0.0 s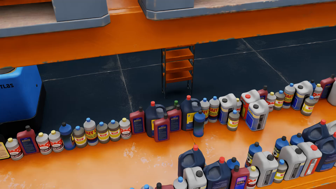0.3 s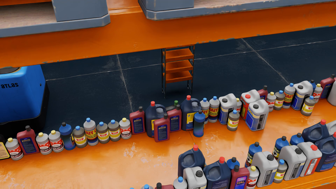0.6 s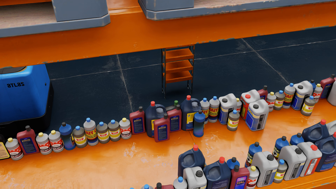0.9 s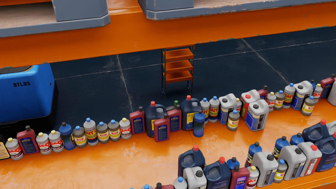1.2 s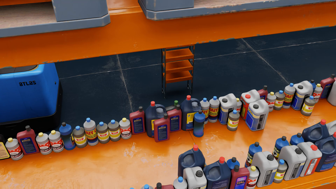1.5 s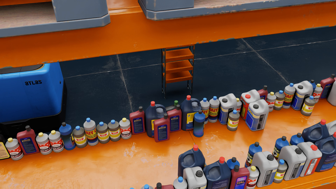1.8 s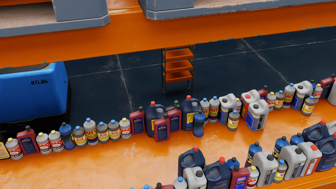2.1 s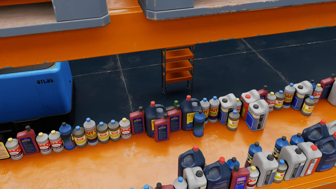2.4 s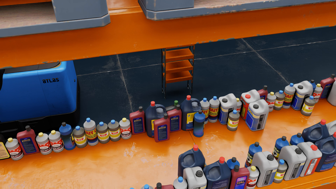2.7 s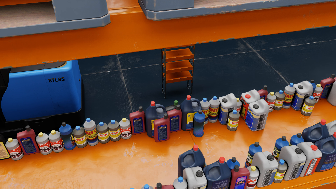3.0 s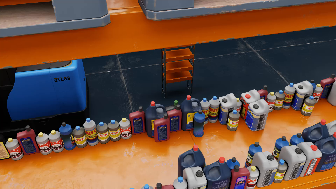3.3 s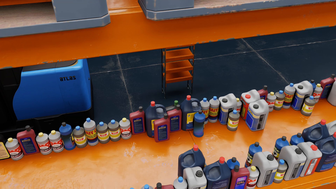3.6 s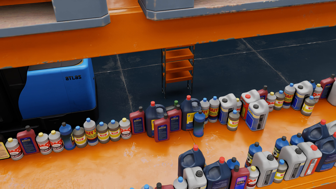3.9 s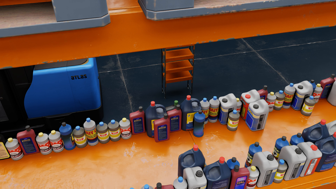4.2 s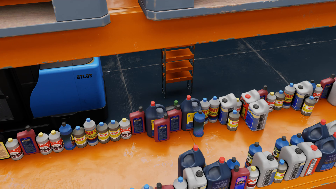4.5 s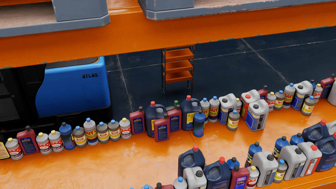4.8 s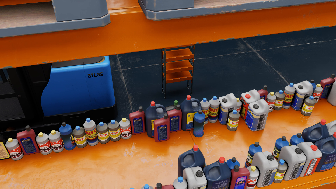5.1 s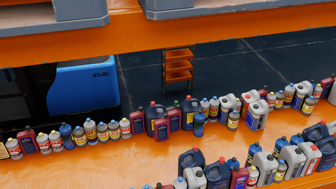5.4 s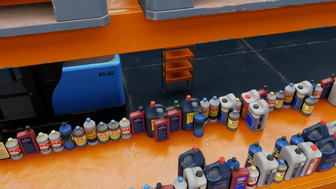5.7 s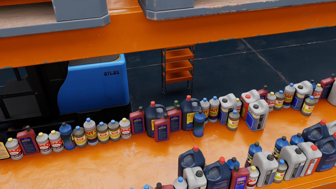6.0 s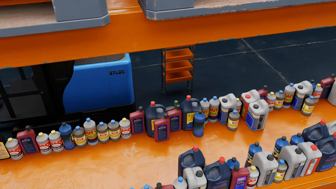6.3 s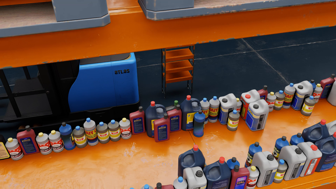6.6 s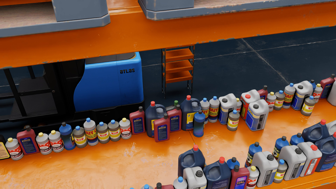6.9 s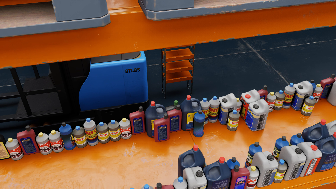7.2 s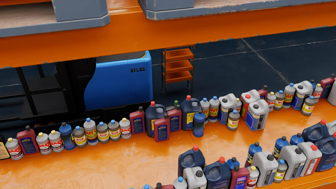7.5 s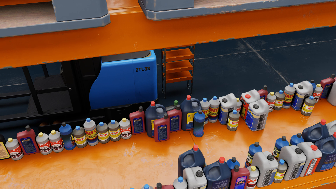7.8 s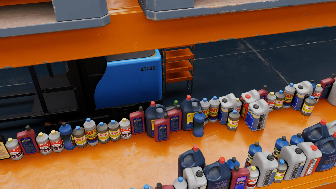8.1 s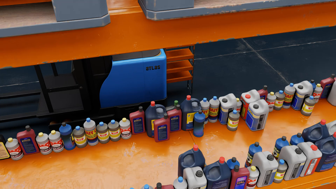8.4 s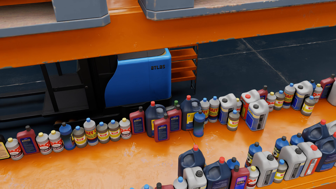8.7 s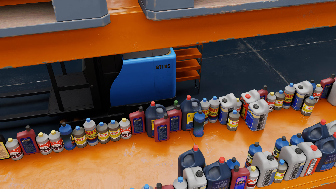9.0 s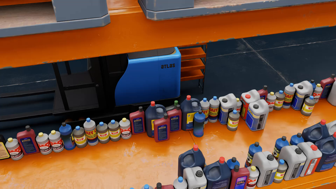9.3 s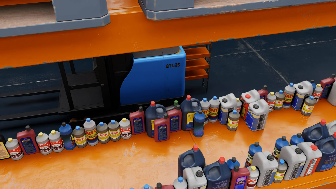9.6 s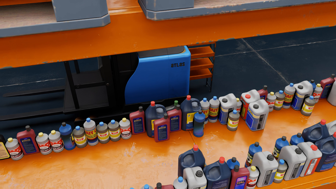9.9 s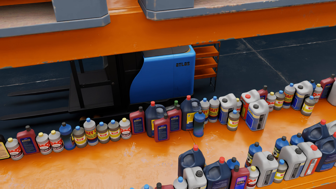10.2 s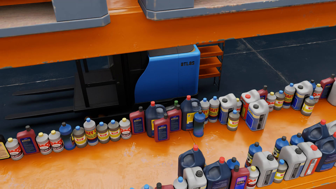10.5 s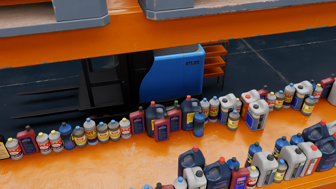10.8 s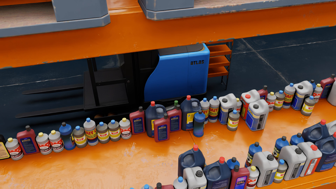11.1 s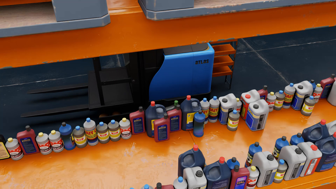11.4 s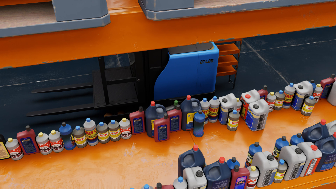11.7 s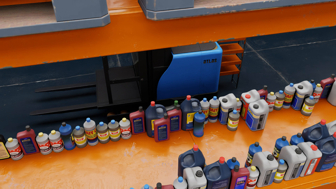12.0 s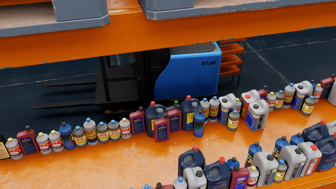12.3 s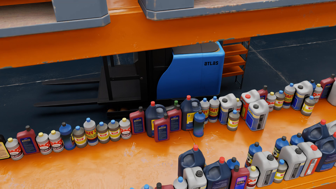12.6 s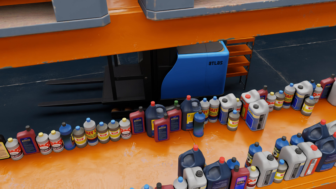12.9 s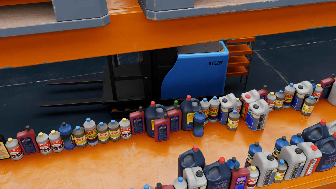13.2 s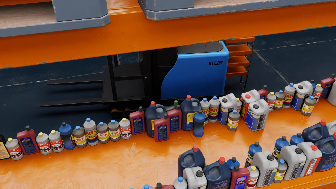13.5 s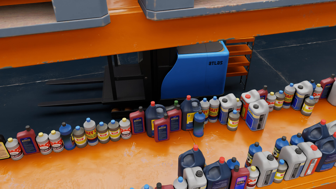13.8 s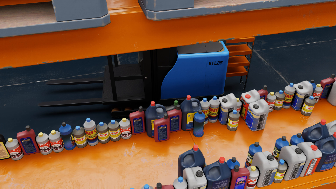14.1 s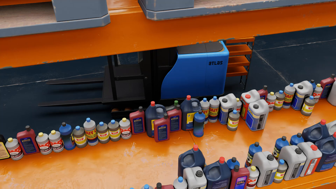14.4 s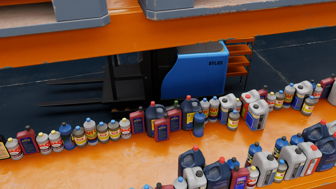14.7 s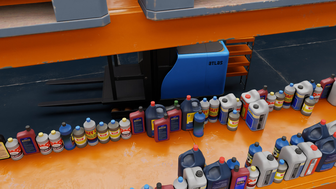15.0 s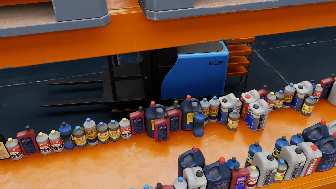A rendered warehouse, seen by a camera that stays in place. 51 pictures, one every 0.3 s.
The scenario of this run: A forklift runs into an object in its way.
